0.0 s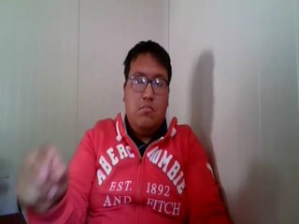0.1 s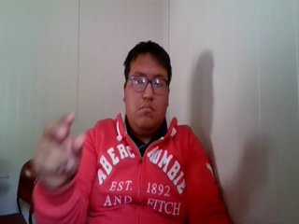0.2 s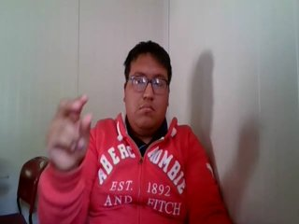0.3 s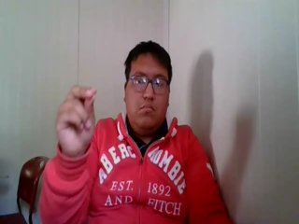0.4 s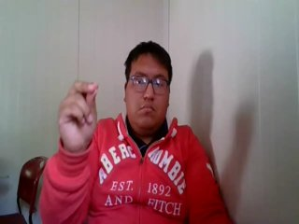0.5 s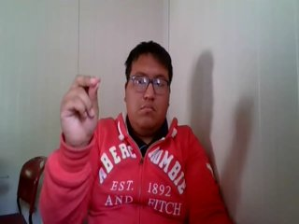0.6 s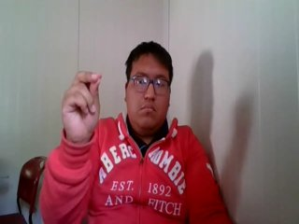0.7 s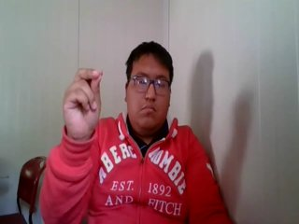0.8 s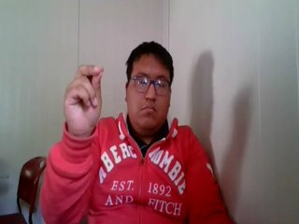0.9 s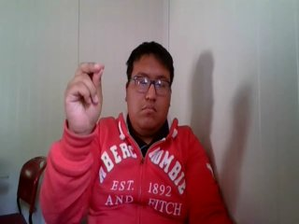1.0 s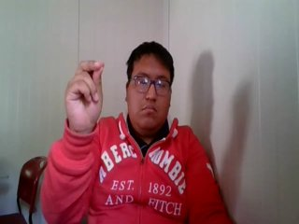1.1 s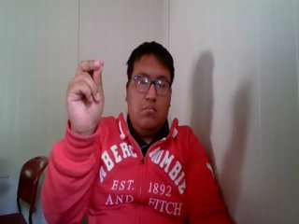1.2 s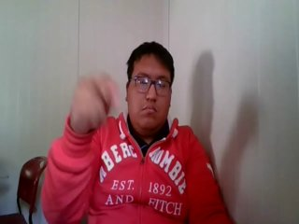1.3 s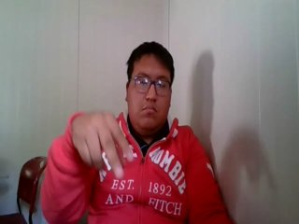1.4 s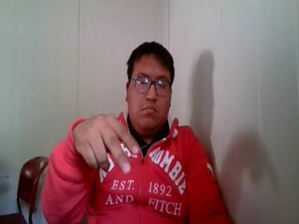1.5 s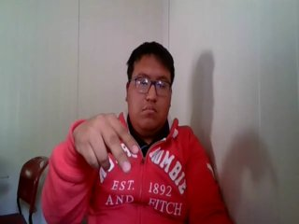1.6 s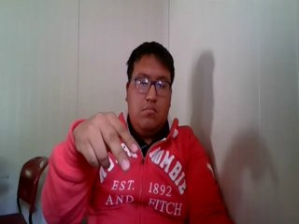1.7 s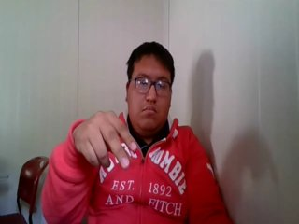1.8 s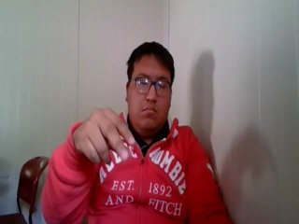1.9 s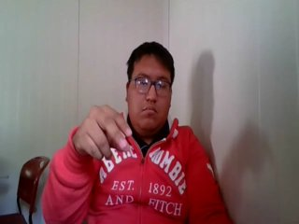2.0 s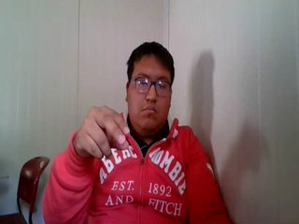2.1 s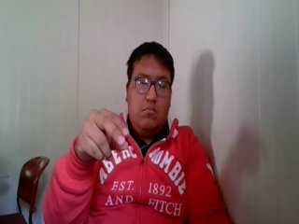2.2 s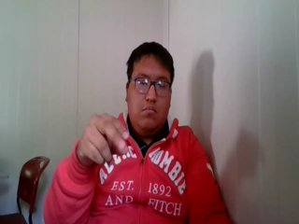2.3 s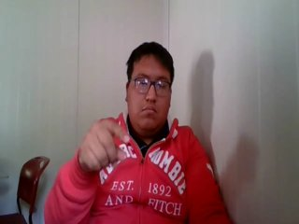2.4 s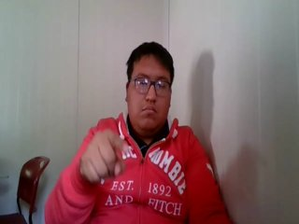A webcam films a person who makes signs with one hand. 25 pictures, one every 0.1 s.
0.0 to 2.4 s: On the screen the hand sweeps downward. The name of the sign: Throw down.
